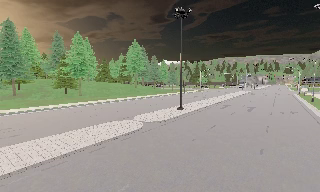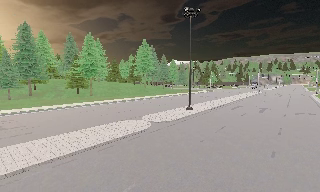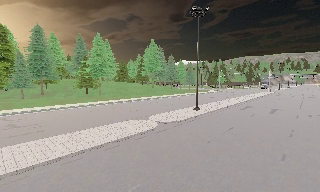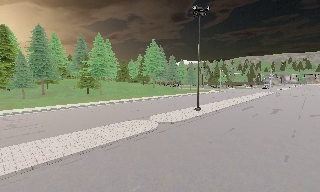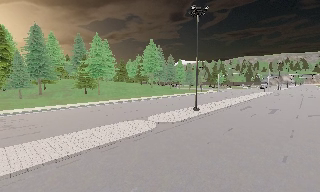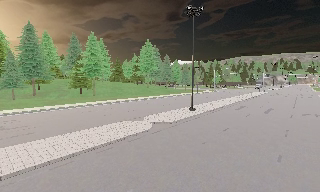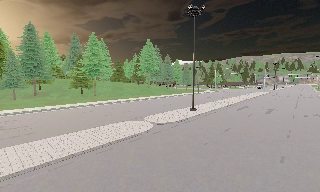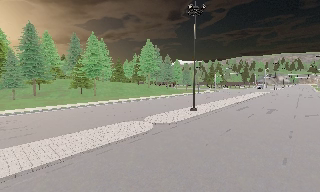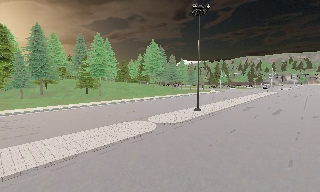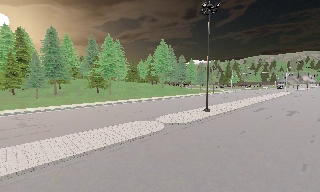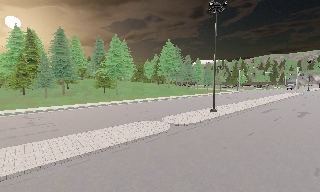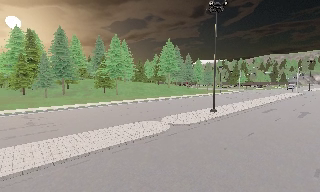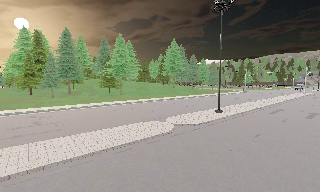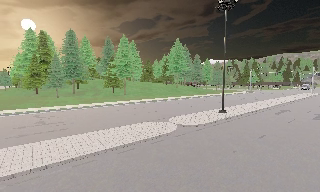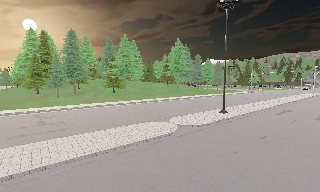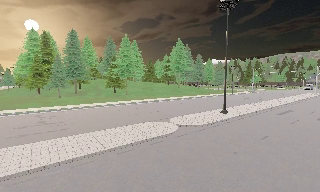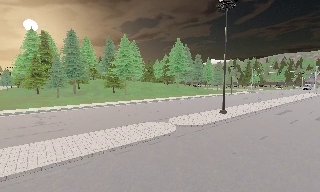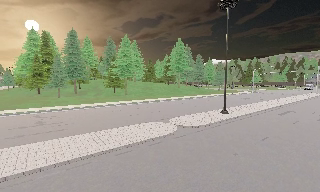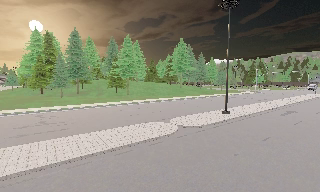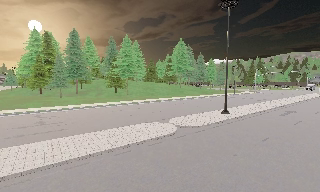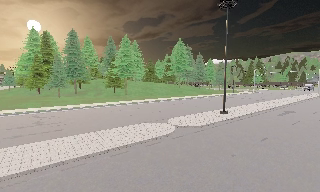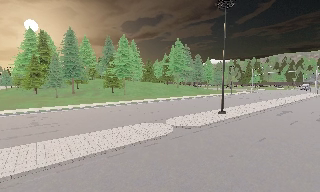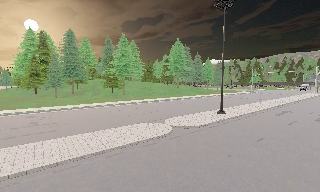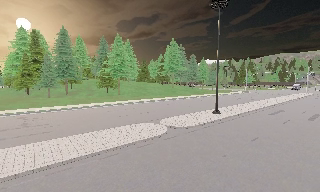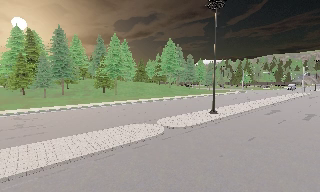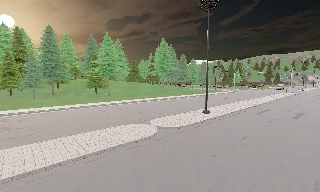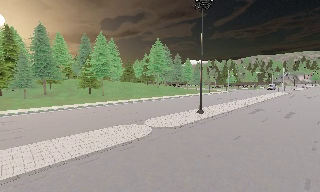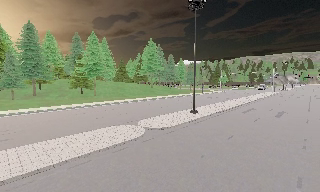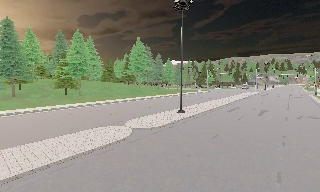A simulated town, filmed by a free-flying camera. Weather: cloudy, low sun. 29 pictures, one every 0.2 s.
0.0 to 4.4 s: The camera pans to its left, which is counterclockwise from overhead, by about 15 degrees. It travels forward and to its right, about 2 m, so what stands in front looms larger.
4.4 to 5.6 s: The scene slides to the left, as the camera pans about 15 degrees to its right.
The film runs forward here.
